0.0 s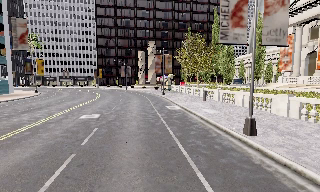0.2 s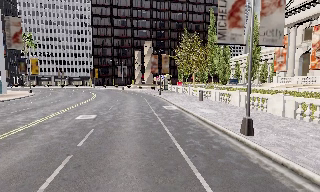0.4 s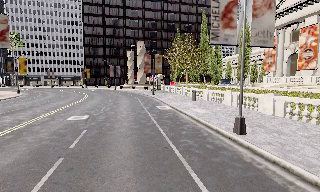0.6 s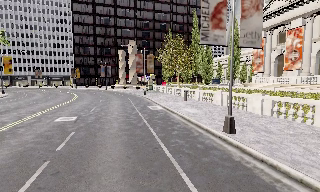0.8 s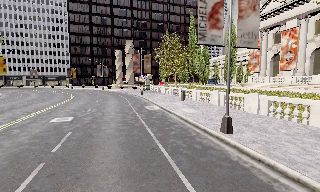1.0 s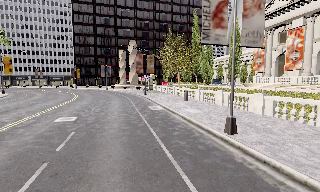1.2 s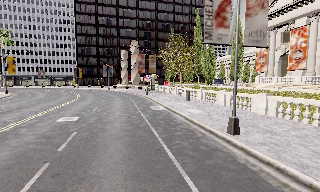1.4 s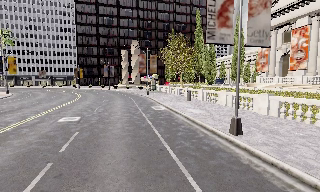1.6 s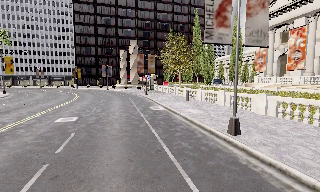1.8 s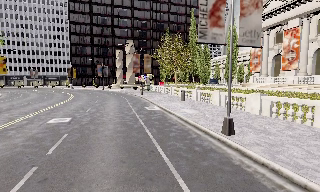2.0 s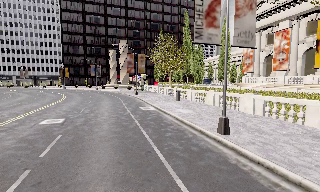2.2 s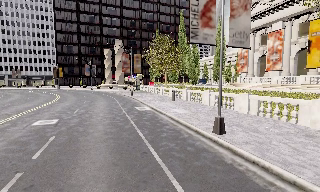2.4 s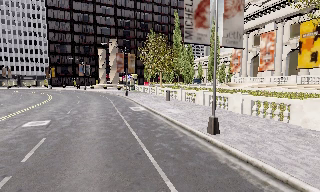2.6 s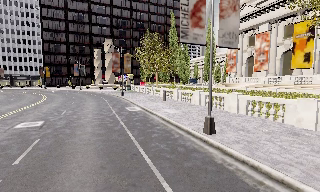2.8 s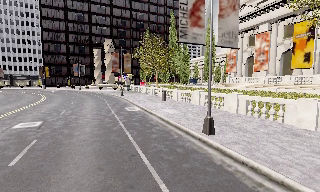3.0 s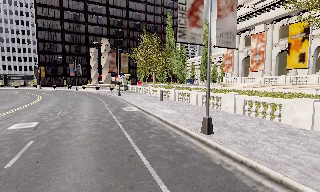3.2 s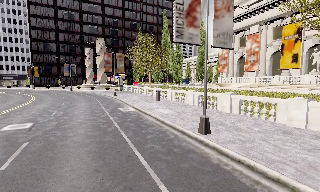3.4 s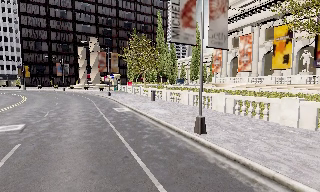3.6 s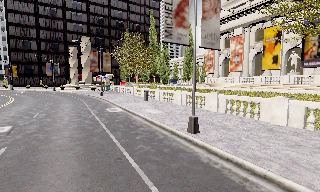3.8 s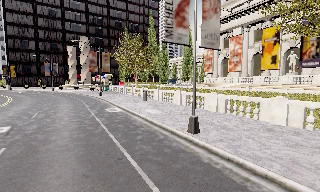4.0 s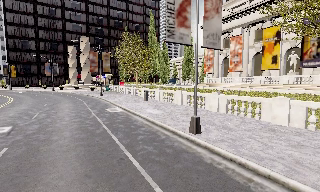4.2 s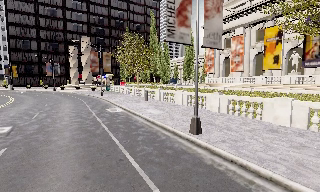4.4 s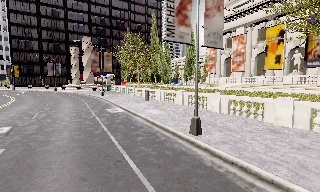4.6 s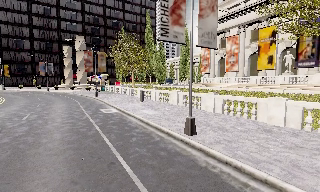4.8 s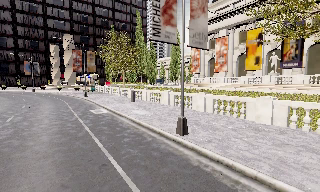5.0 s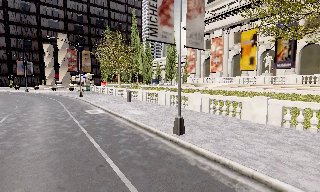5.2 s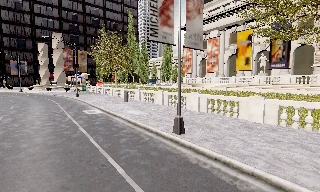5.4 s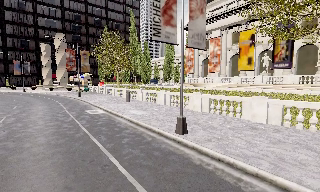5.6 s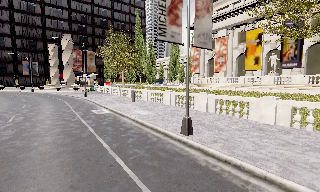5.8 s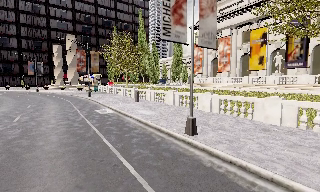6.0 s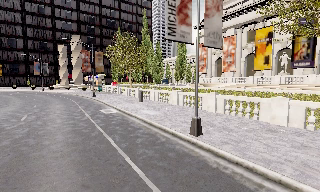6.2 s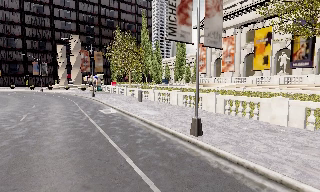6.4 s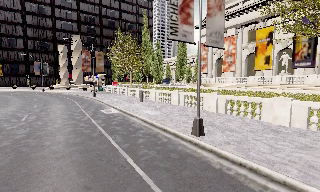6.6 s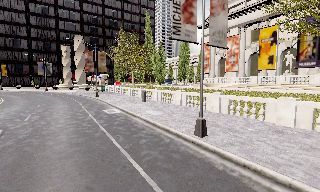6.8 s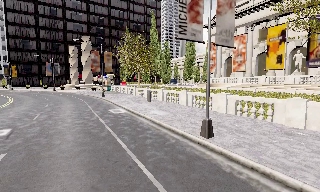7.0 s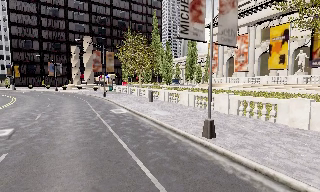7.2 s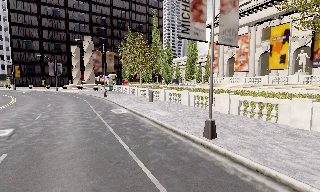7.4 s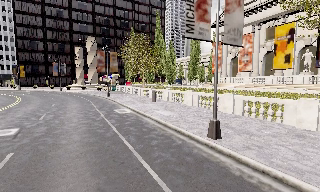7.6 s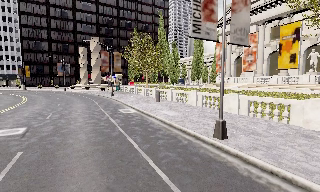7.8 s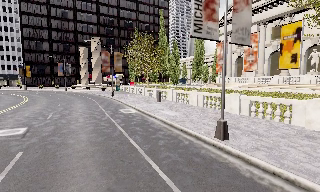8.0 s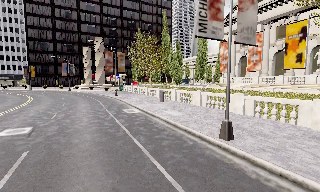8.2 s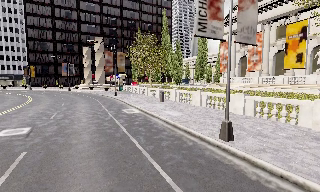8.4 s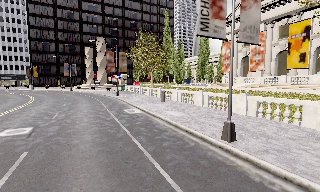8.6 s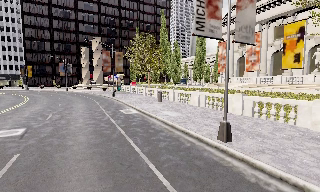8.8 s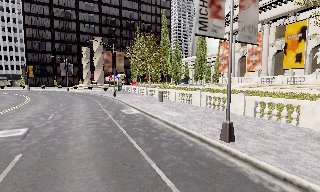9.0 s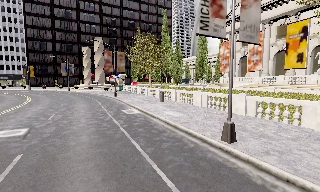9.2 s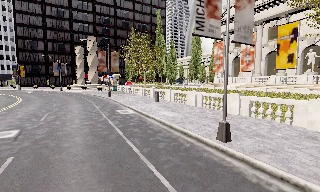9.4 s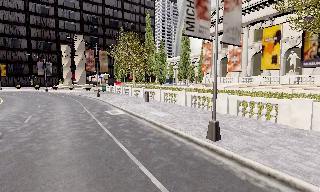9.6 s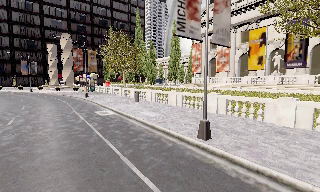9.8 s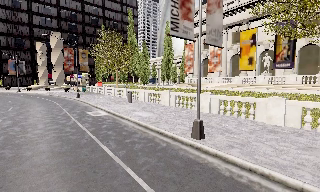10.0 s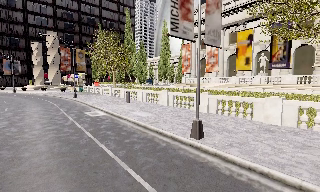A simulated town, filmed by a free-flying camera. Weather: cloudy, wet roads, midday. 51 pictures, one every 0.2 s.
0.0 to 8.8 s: The camera pans to its right, which is clockwise from overhead, by about 20 degrees. It travels forward and to its left, about 1.5 m, so what stands in front looms larger.
8.8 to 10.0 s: The camera pans to its right, which is clockwise from overhead, by about 15 degrees.
The film runs forward here.
